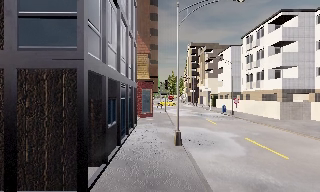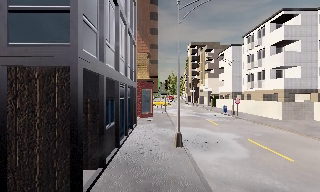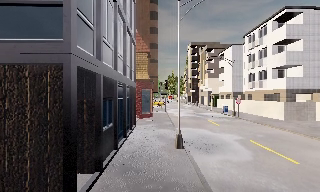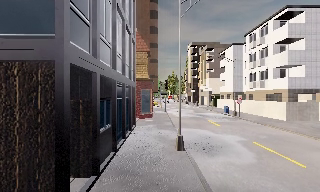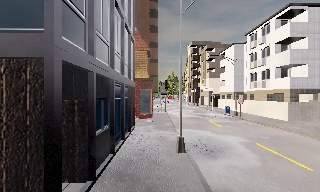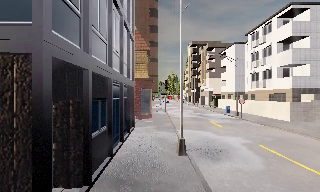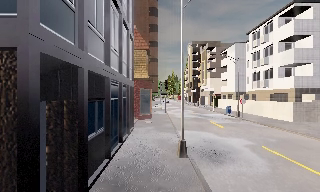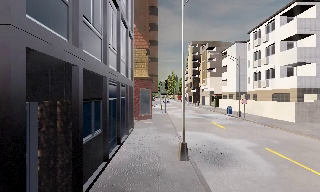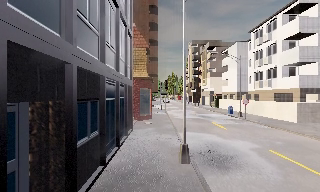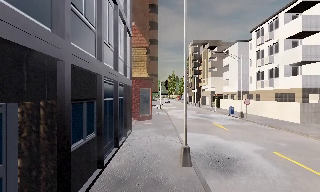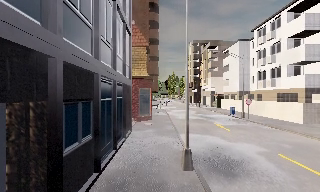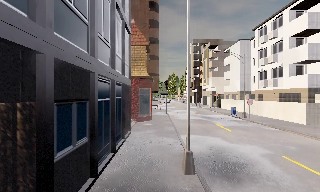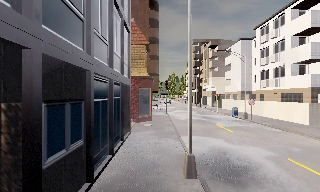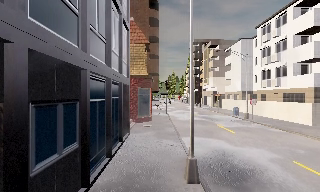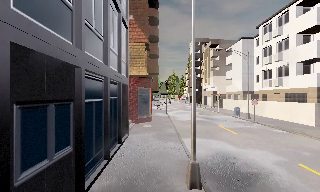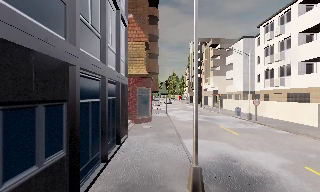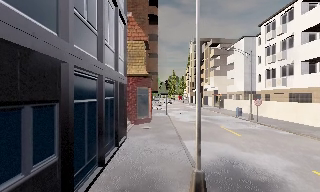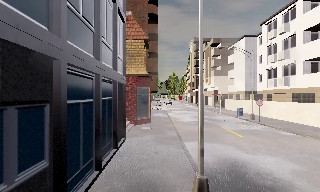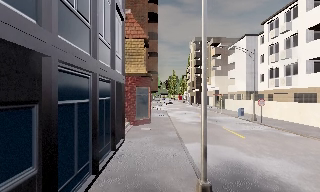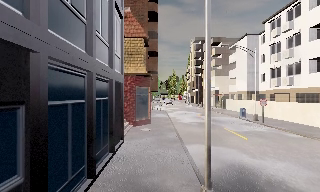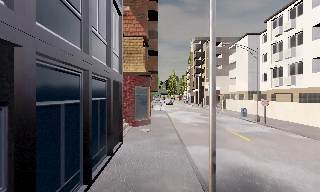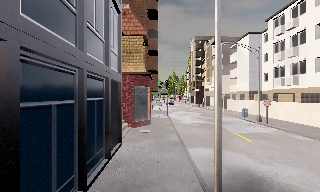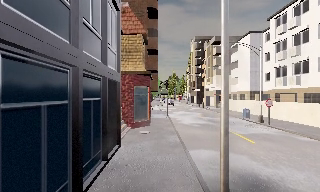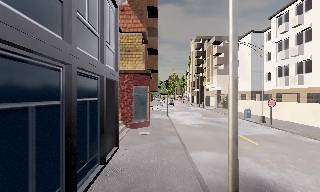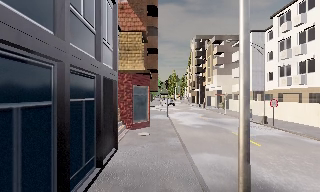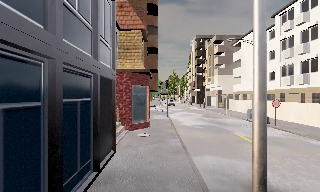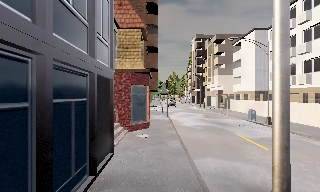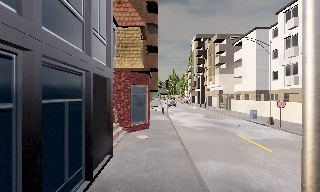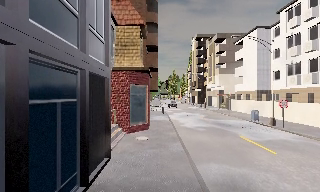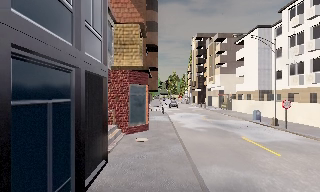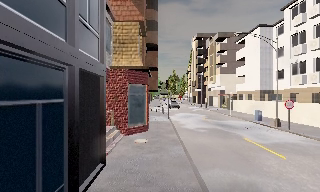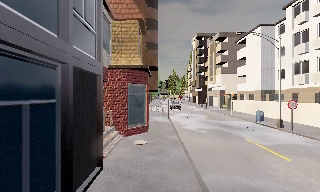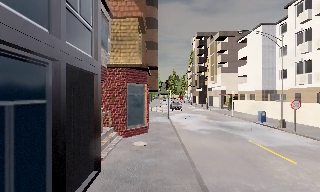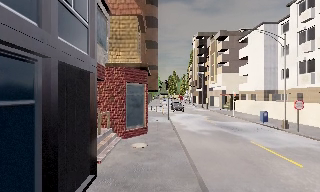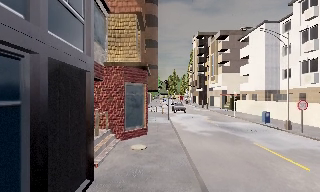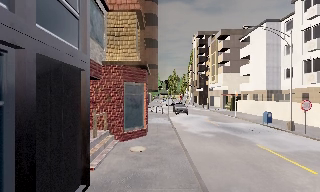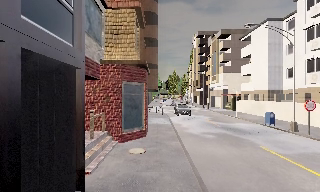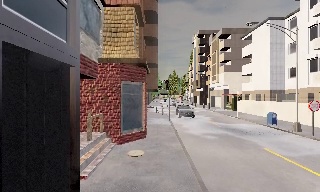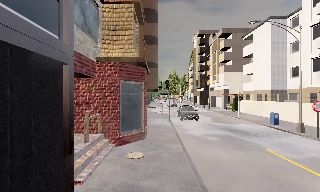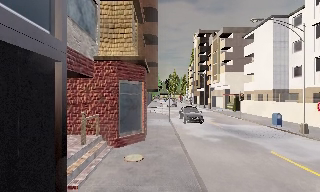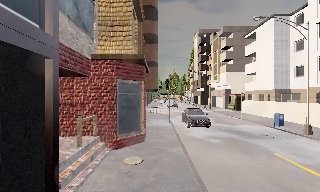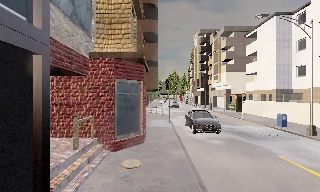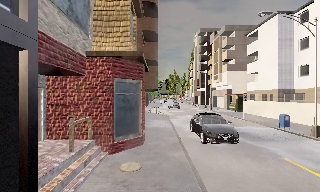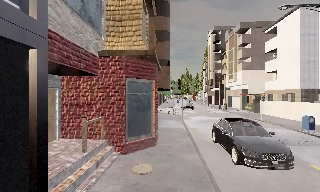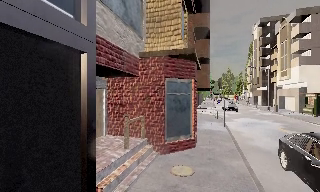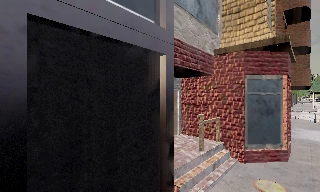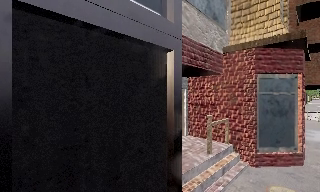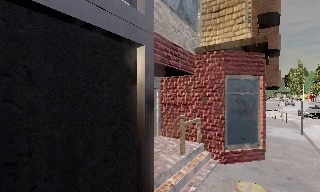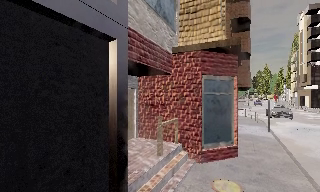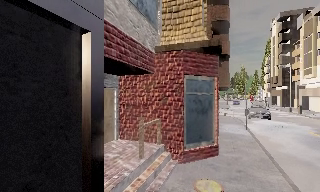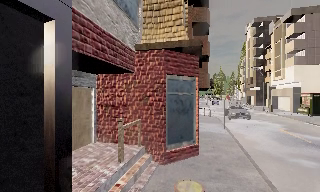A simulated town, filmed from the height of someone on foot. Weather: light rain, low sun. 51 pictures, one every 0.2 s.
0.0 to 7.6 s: The camera travels forward, about 10 m, so what stands in front looms larger.
7.6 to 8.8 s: The scene slides to the right, as the camera pans about 20 degrees to its left. It travels forward, about 1.5 m, so what stands in front looms larger.
8.8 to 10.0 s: The camera travels forward, about 1 m, so what stands in front looms larger.
The film runs forward here.
